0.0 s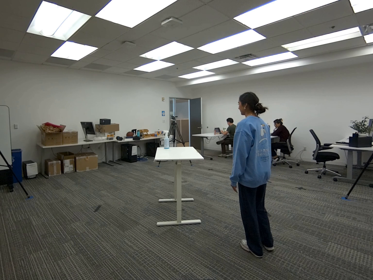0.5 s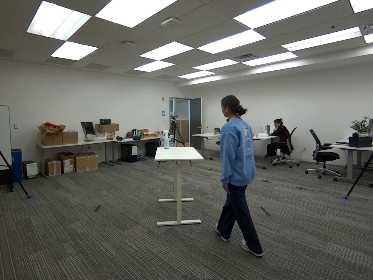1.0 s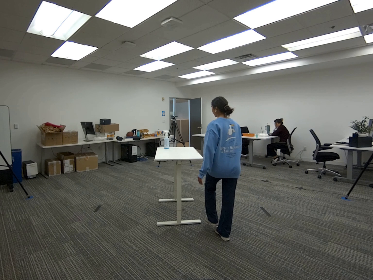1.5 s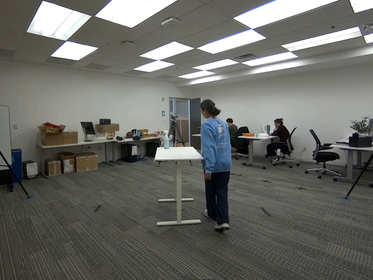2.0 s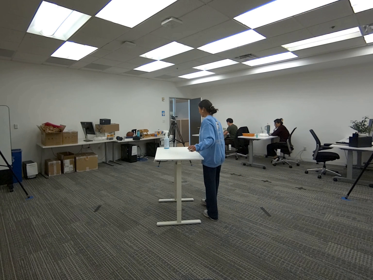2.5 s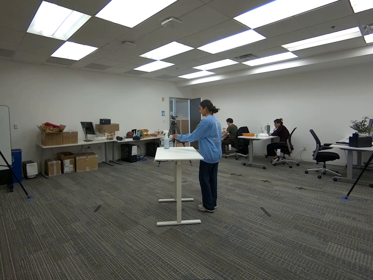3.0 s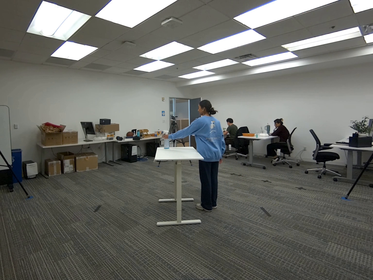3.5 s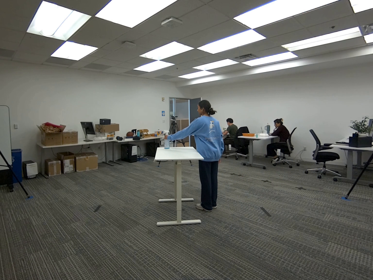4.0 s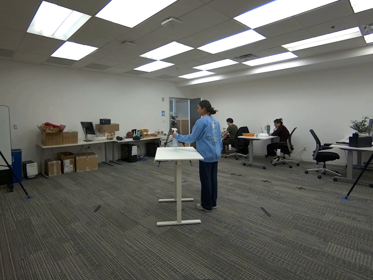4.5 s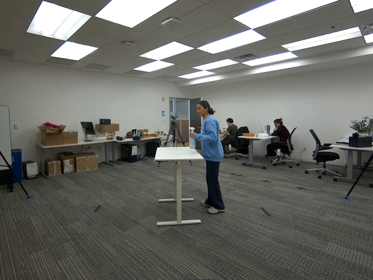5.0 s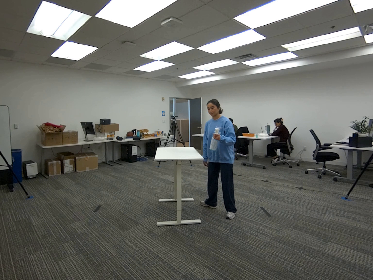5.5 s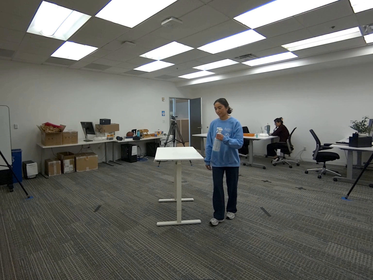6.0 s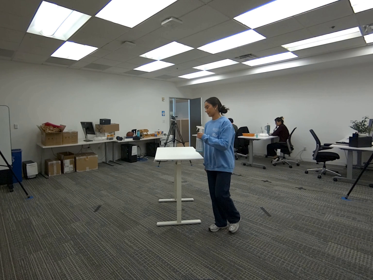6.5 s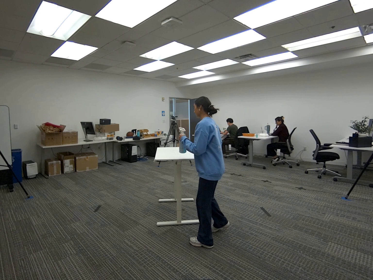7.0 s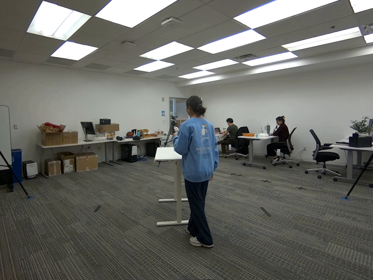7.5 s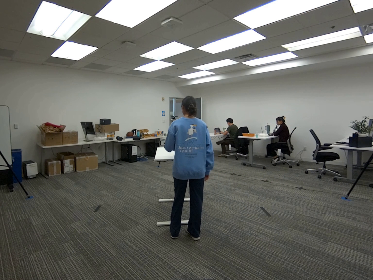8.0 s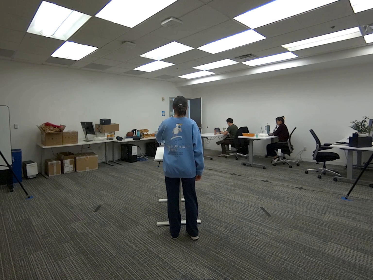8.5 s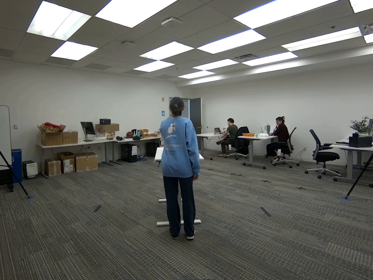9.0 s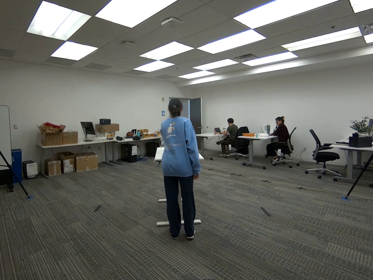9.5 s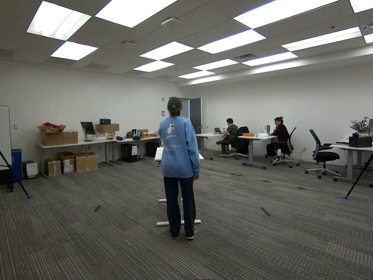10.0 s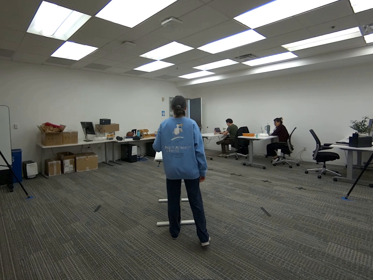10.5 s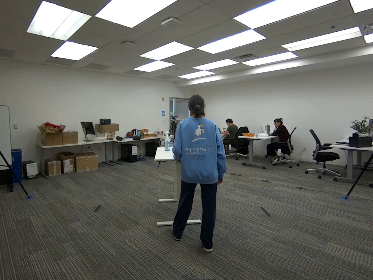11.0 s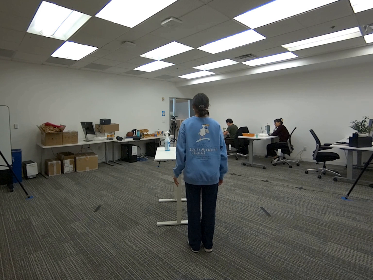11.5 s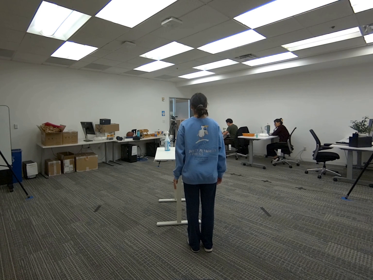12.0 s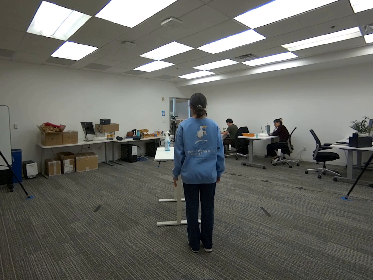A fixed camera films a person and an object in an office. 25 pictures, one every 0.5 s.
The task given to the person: Walk to the spray bottle on the white desk, pick up the spray bottle with your left hand and place it back on the white desk.
